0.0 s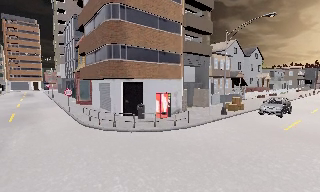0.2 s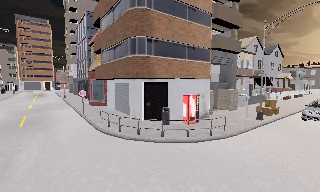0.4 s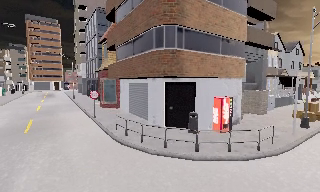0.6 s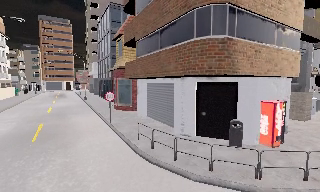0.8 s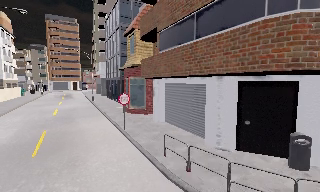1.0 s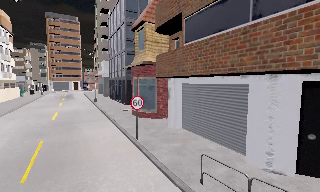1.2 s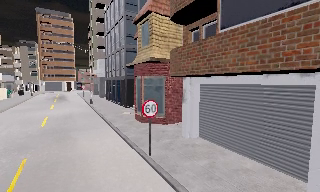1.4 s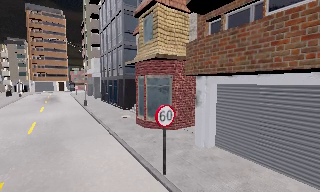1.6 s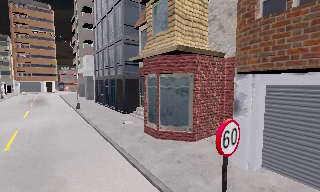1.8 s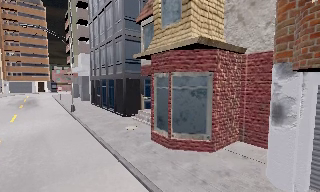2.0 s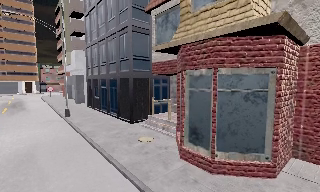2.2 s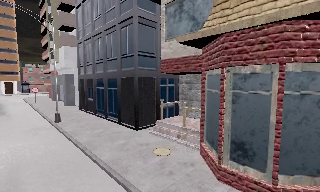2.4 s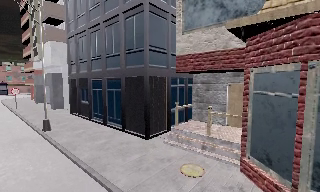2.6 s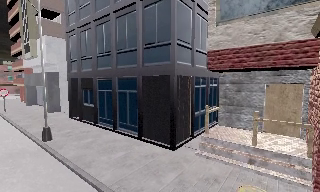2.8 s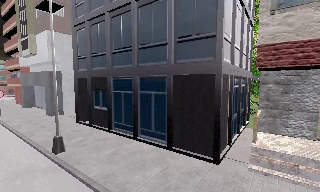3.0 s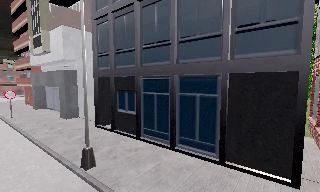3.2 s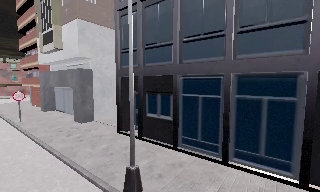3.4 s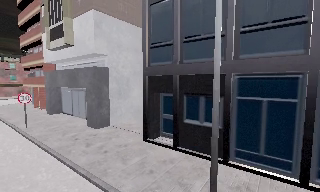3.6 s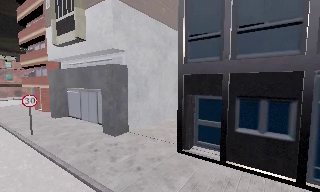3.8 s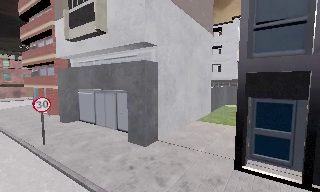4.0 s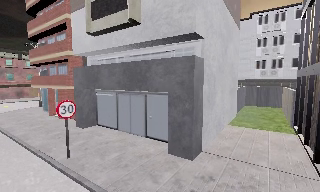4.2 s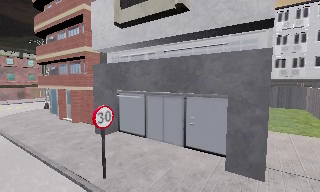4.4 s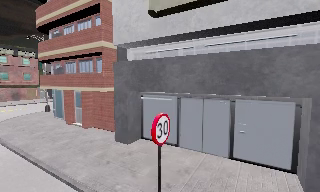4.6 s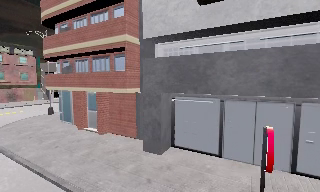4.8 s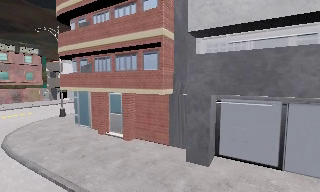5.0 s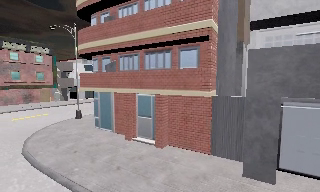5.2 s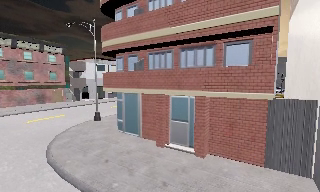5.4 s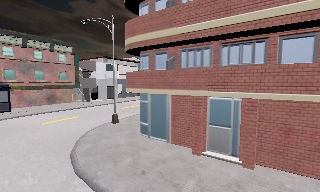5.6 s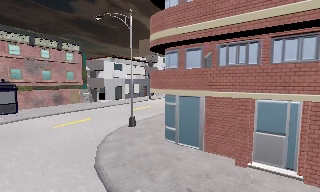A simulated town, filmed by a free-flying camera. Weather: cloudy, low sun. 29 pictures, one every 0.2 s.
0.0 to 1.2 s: The camera travels forward and to its left, about 12 m, so what stands in front looms larger.
1.2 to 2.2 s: The camera pans to its right, which is clockwise from overhead, by about 15 degrees. It travels forward and to its left, about 10 m, so what stands in front looms larger.
2.2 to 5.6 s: The camera pans to its right, which is clockwise from overhead, by about 10 degrees. It travels to its left and forward, about 35 m, so close, fixed things drift to the right.
The film runs forward here.
